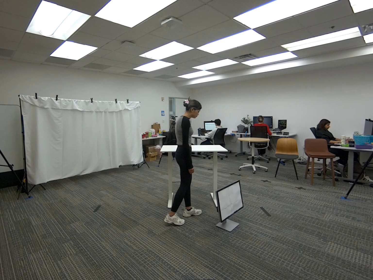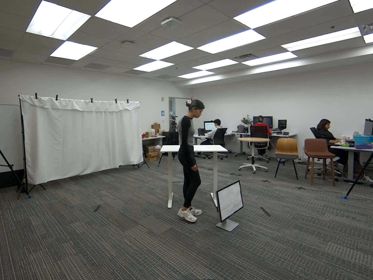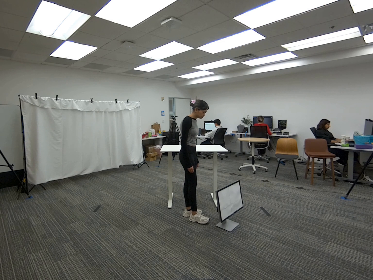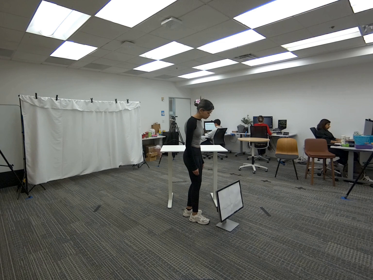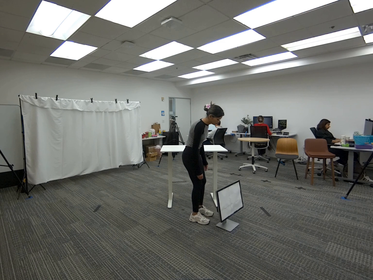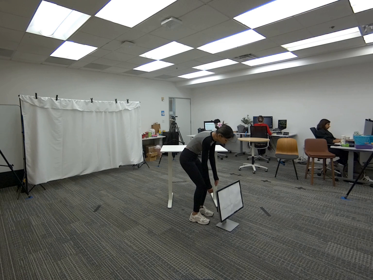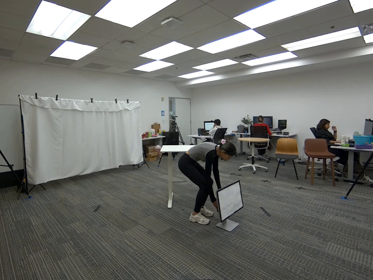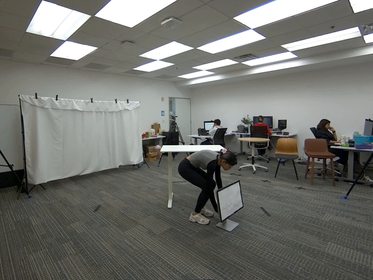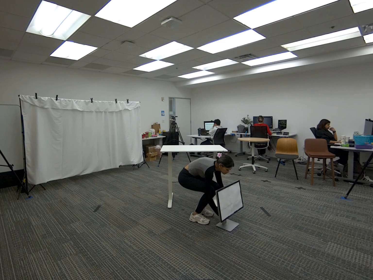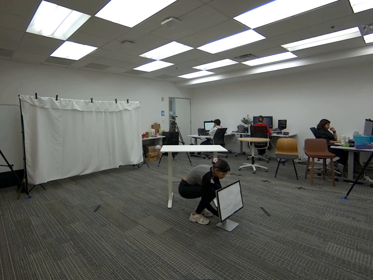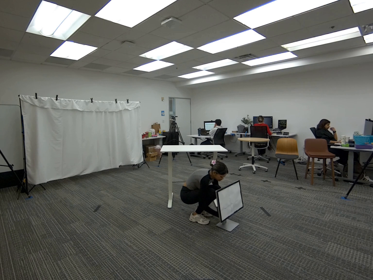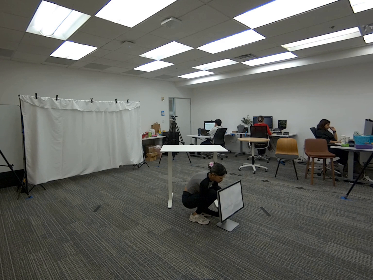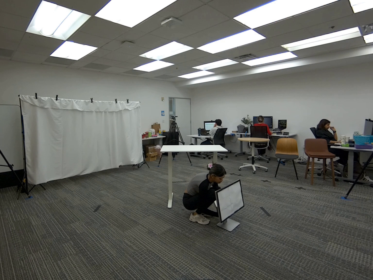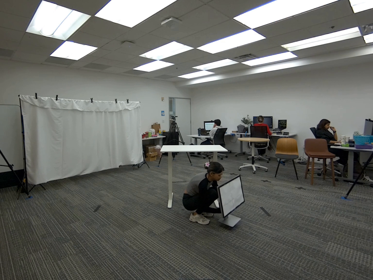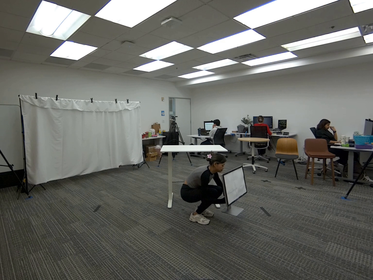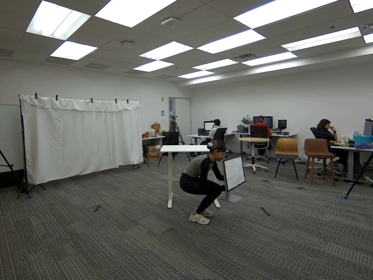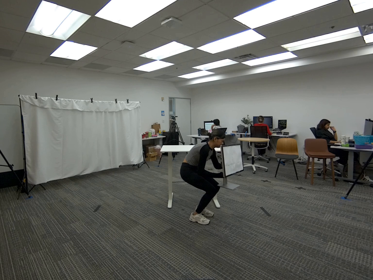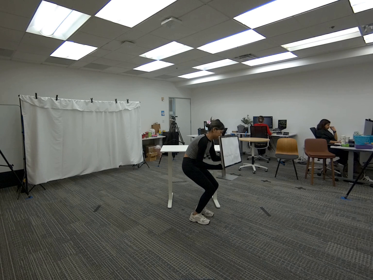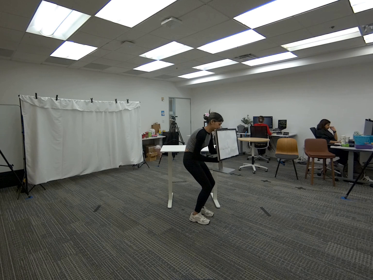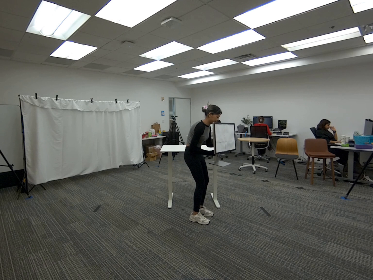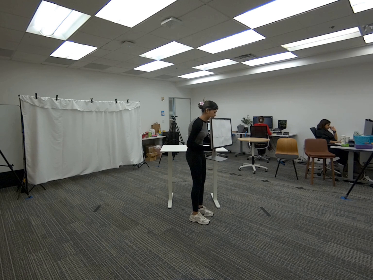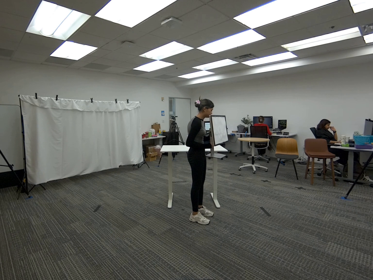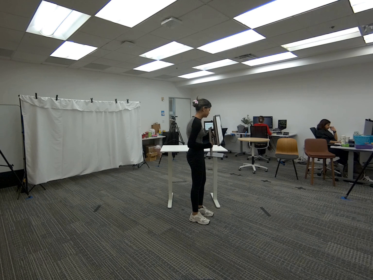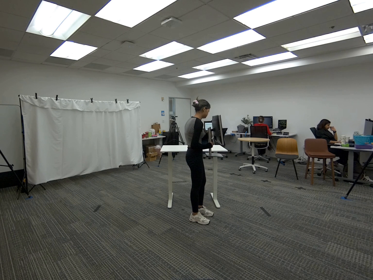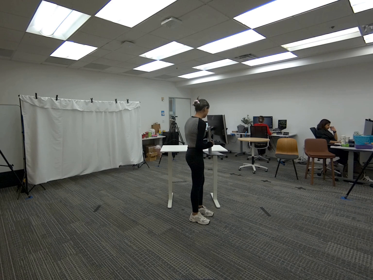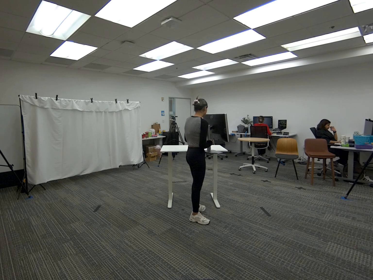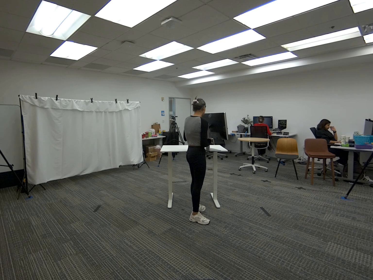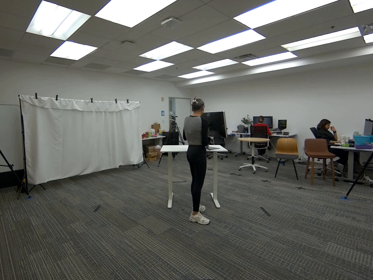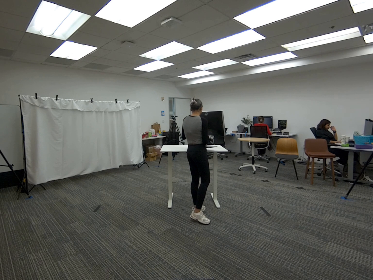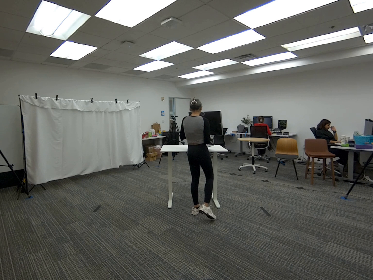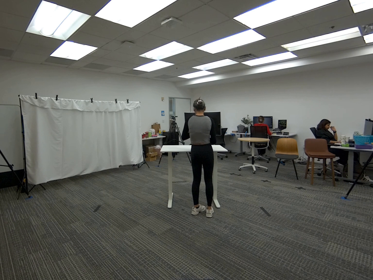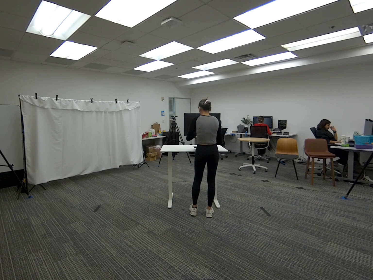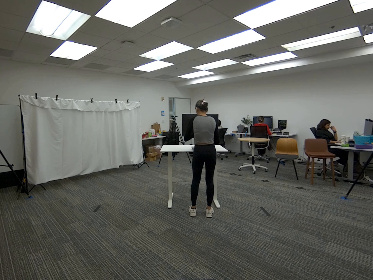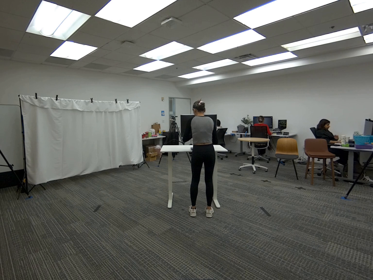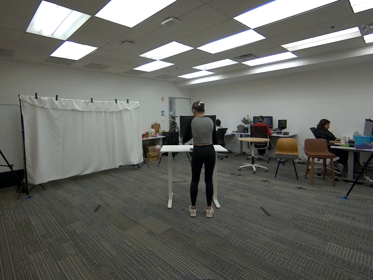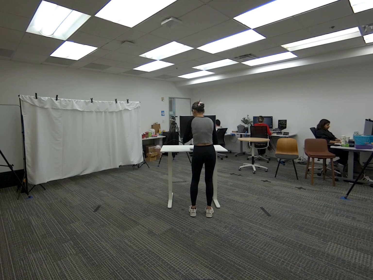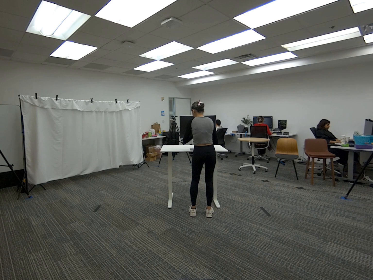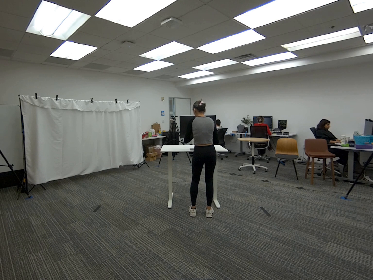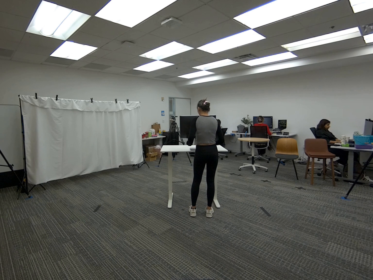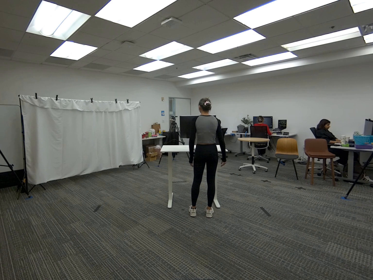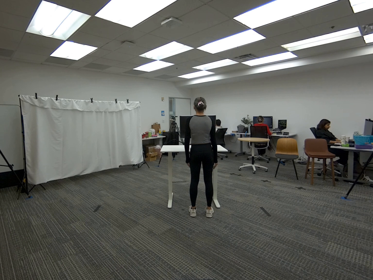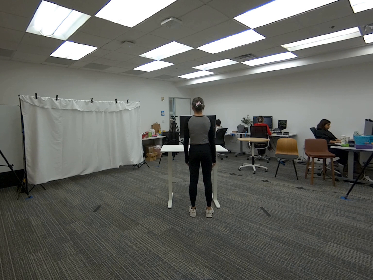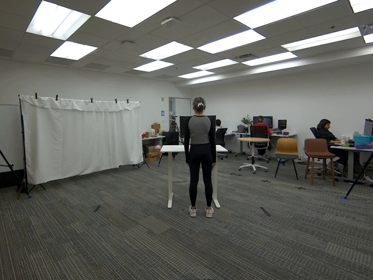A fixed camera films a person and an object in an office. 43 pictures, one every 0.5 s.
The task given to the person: Walk over to the monitor on the ground and pick up the monitor from the base and place it on top of the white desk.
